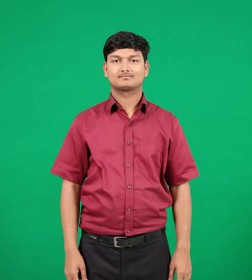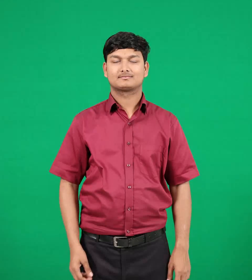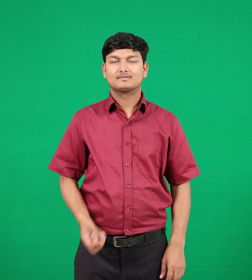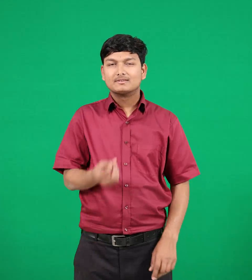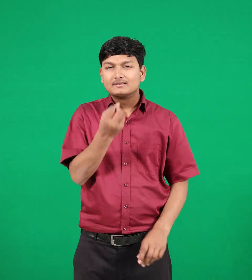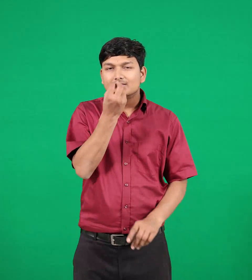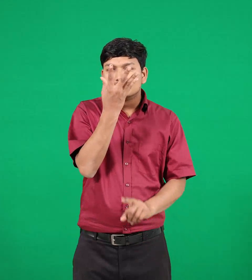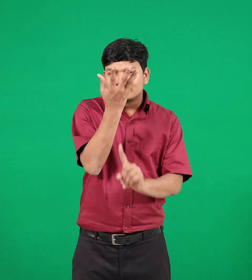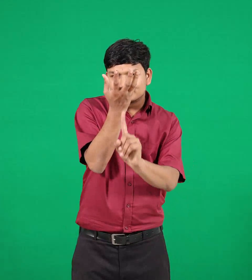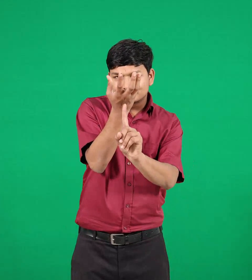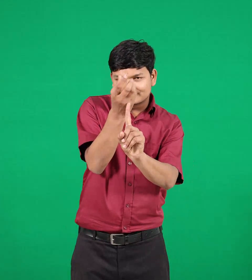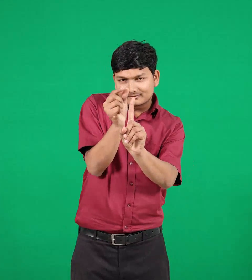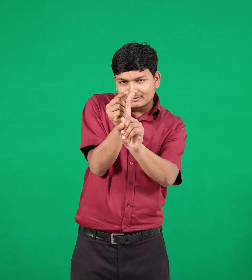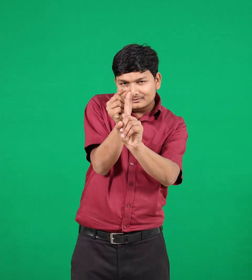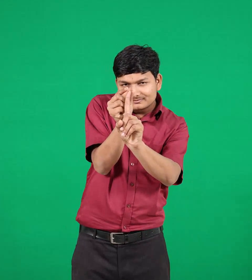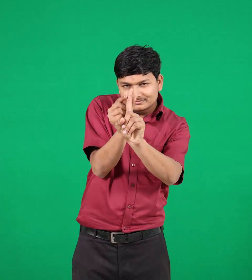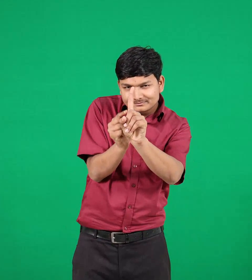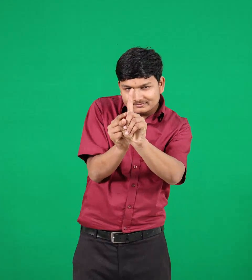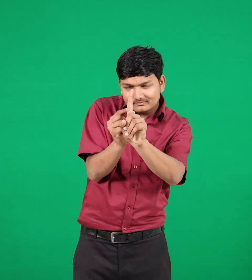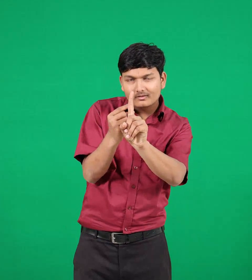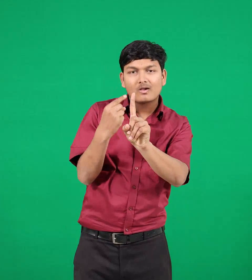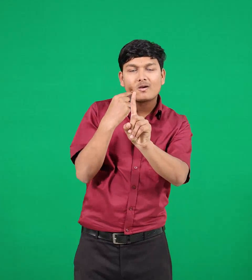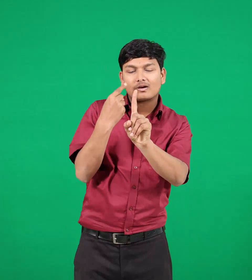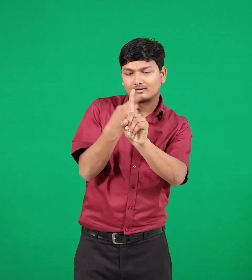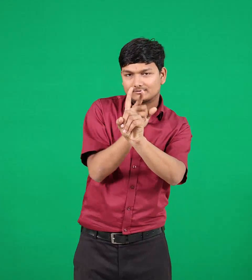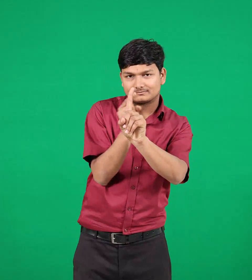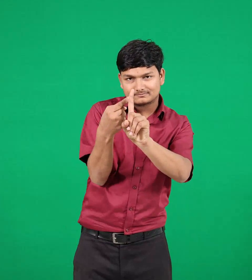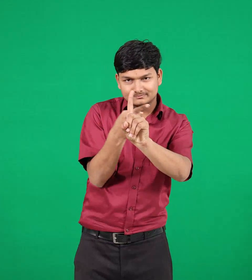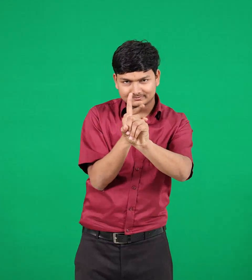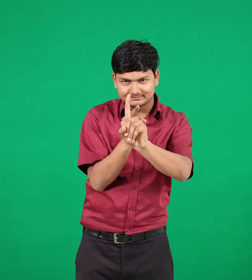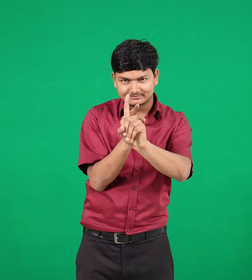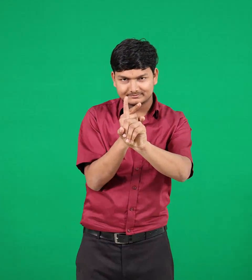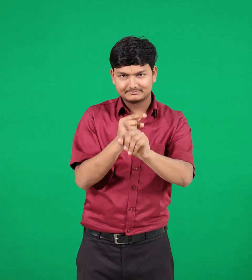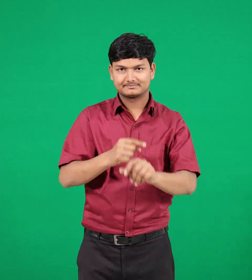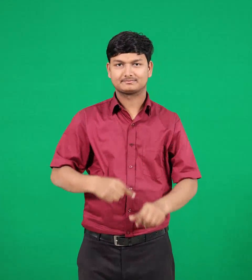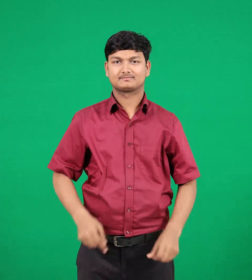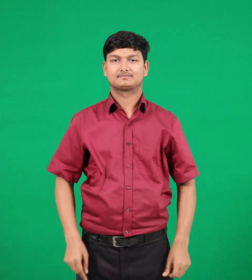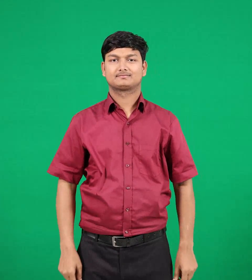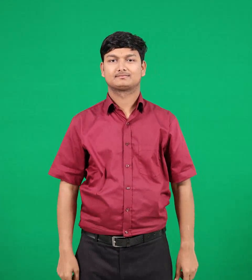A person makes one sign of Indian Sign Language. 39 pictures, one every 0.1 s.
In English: thorn
